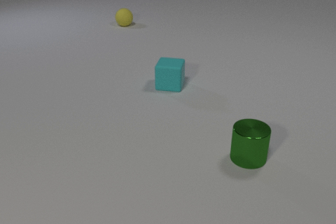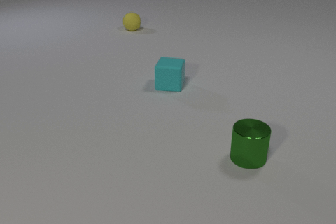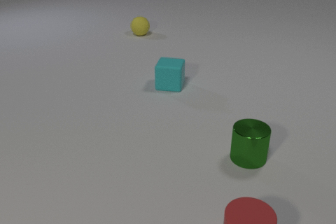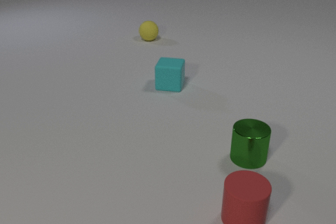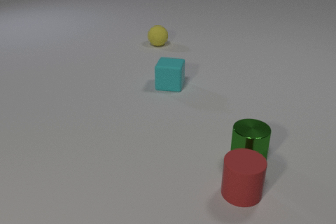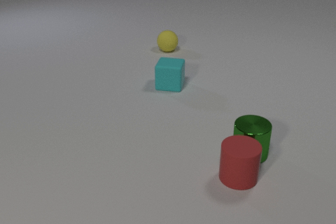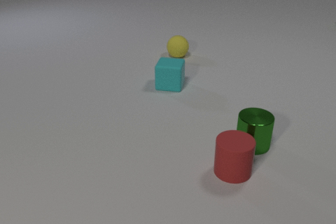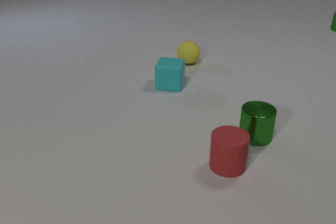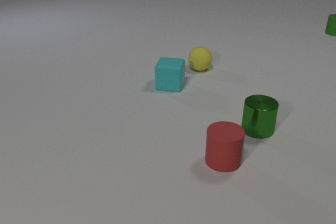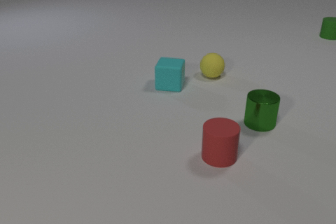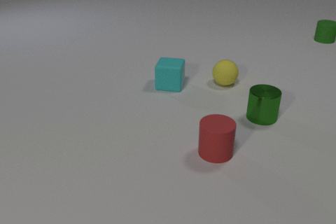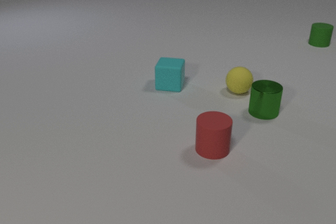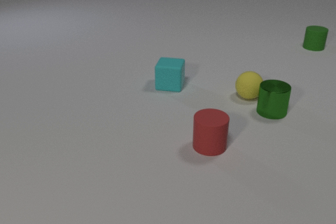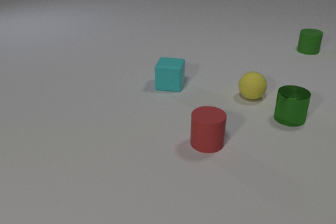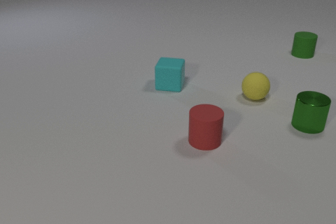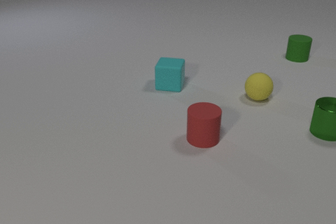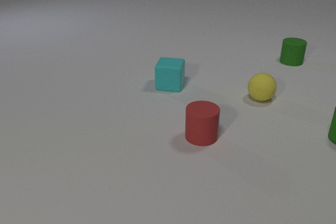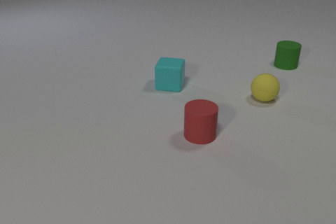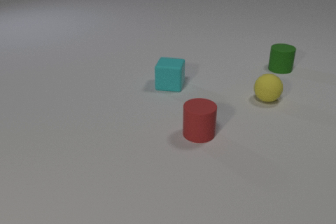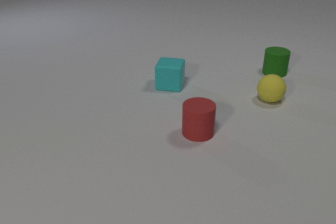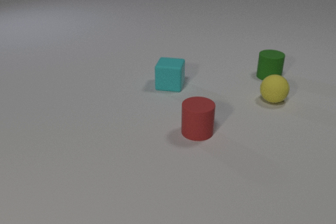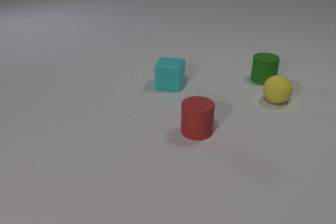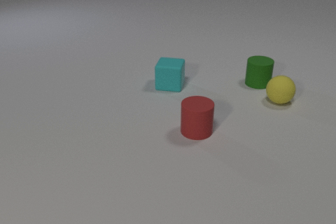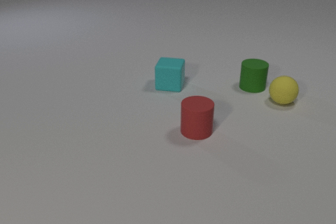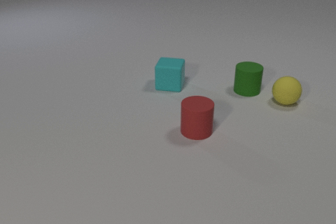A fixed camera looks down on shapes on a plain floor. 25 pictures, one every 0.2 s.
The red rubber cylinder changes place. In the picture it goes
away from the camera.
The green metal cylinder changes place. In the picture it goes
to the right.
0.0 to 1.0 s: The red rubber cylinder comes in at the bottom edge, slides away from the camera. The yellow rubber sphere rolls toward the camera and to the right. The red rubber cylinder and the green metal cylinder collide.
1.0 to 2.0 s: The red rubber cylinder slides away from the camera and to the left. The green metal cylinder slides away from the camera. The green rubber cylinder comes in at the right edge, slides toward the camera. The yellow rubber sphere rolls toward the camera and to the right.
2.0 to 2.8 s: The red rubber cylinder slides away from the camera and to the left. The green metal cylinder slides to the right. The green rubber cylinder slides toward the camera. The yellow rubber sphere rolls to the right and toward the camera. The green metal cylinder and the yellow rubber sphere collide.
2.8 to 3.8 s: The red rubber cylinder slides away from the camera and to the left. The green metal cylinder slides to the right, leaves at the right edge. The green rubber cylinder slides toward the camera and to the left. The yellow rubber sphere rolls to the right.
3.8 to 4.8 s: The green rubber cylinder slides toward the camera and to the left. The yellow rubber sphere rolls to the right.
Are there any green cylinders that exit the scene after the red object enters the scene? yes.
How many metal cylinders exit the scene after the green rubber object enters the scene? 1.
Are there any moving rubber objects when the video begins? yes.
